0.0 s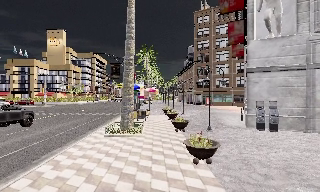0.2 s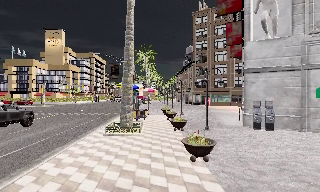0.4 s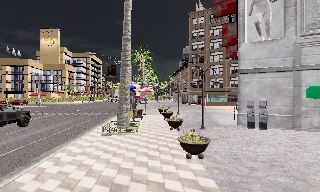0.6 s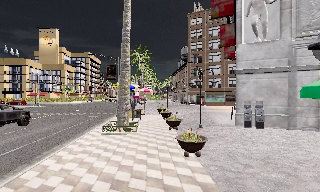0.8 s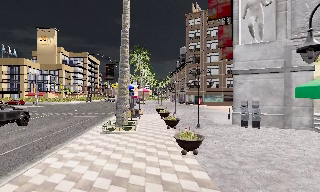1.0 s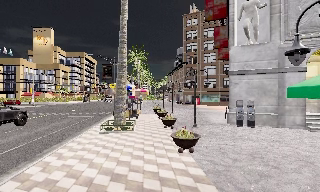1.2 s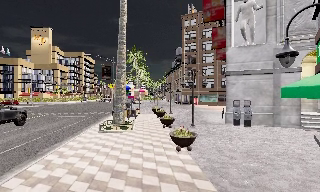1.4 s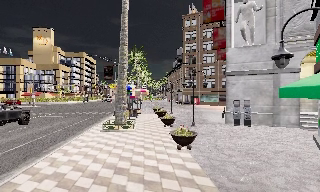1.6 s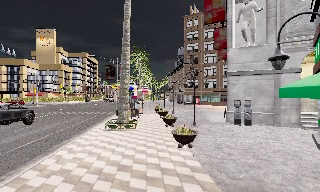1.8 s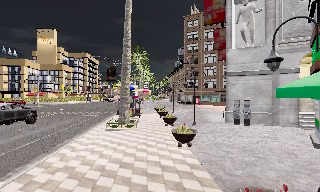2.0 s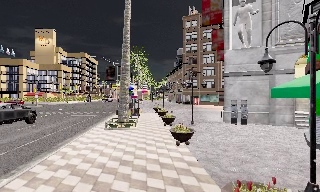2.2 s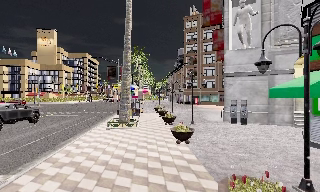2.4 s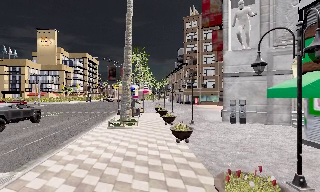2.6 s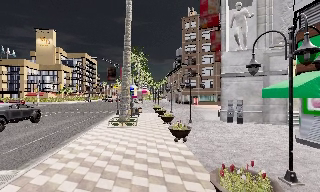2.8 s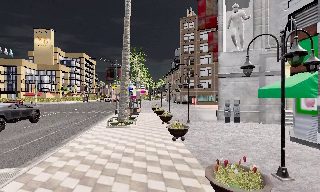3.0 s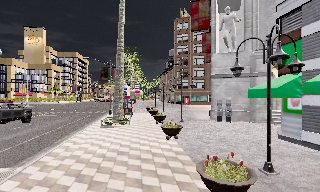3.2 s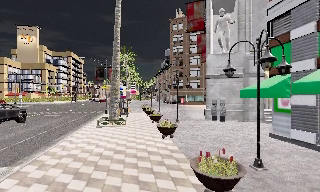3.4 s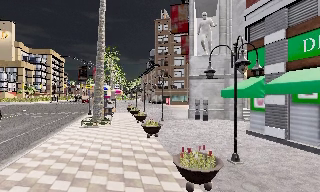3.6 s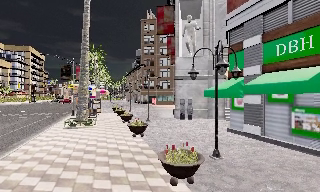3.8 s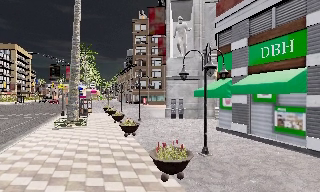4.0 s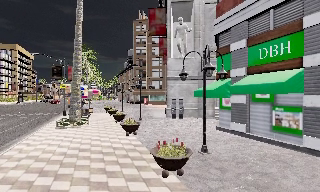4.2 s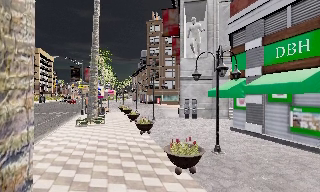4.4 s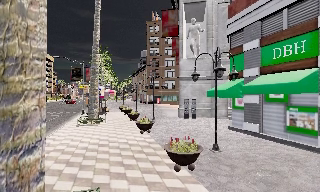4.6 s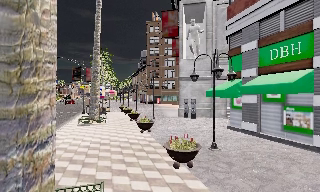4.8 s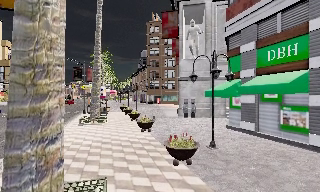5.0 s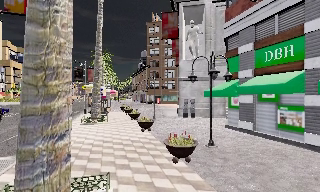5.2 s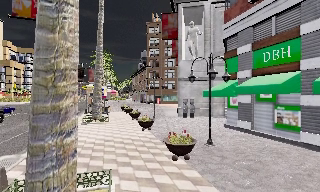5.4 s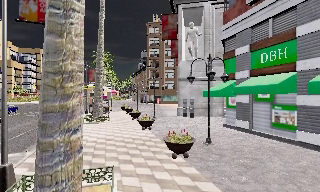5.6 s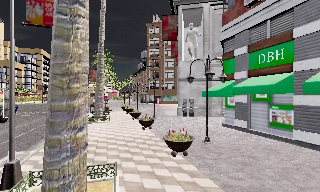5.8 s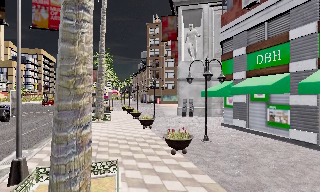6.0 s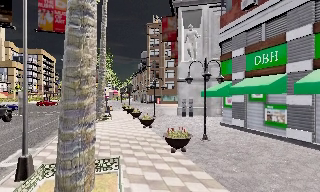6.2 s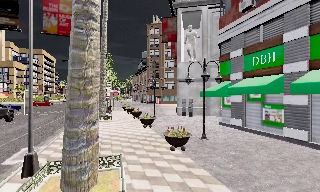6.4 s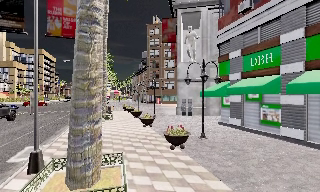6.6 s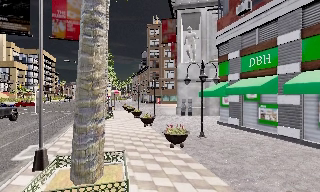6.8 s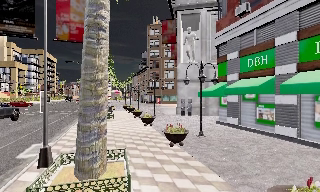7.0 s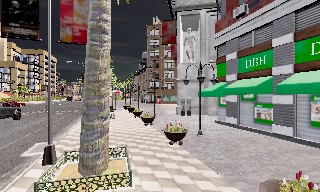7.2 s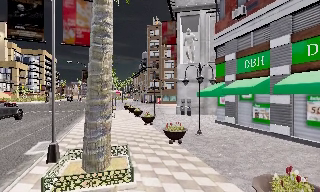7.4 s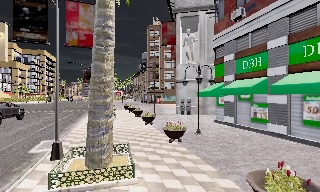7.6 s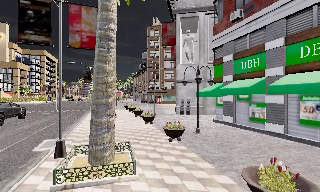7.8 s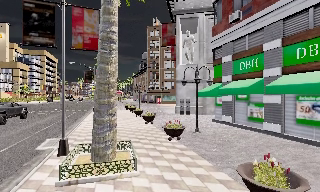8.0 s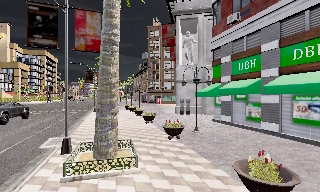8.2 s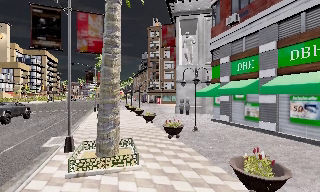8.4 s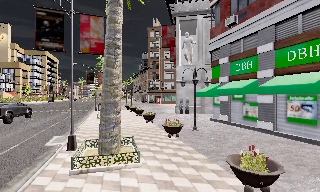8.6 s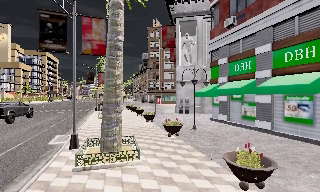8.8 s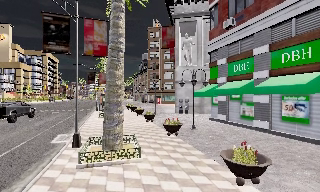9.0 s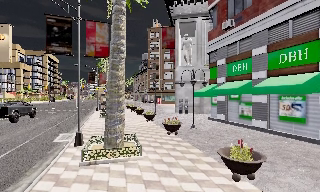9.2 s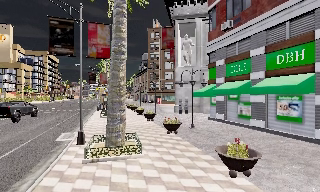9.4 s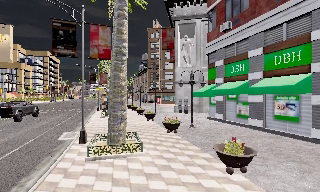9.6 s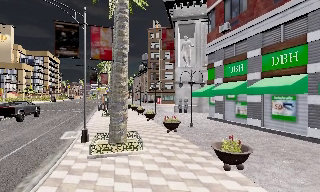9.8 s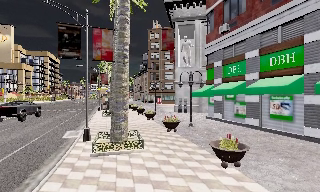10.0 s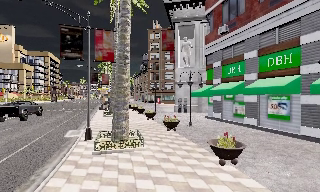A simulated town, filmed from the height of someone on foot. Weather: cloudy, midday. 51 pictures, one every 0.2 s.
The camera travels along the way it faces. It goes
backward.
0.0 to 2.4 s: The camera travels backward, about 2.5 m, so what stands in front gets smaller.
2.4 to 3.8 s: The camera swings to its right by about 20 degrees, and the scene slides to the left. It travels backward, about 1.5 m, so what stands in front gets smaller.
3.8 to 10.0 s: The camera travels backward, about 7 m, so what stands in front gets smaller.
The film runs backward here.
